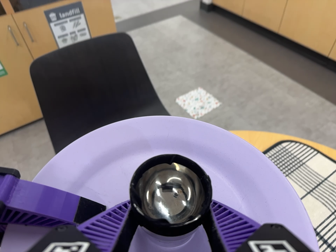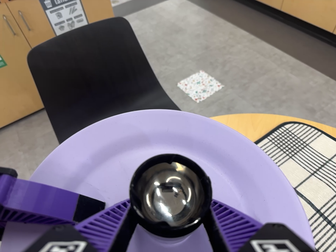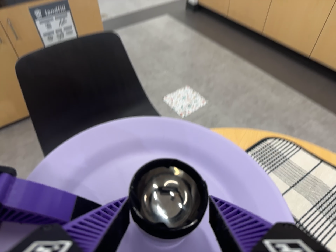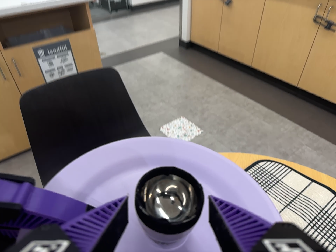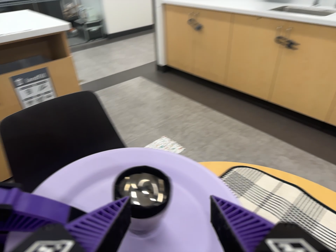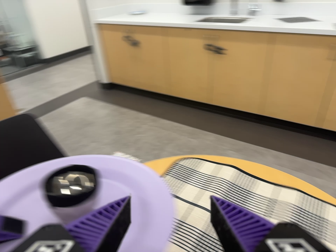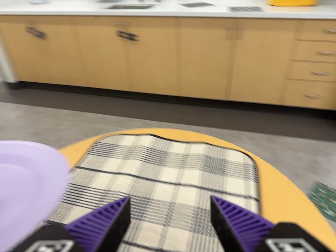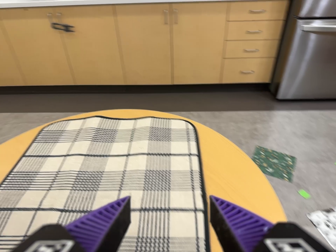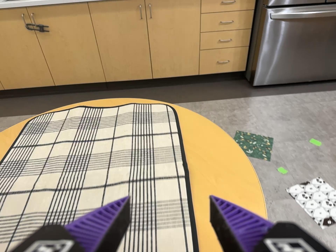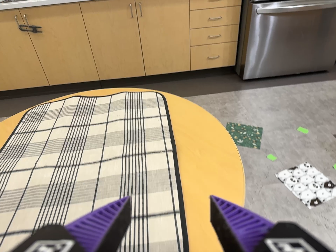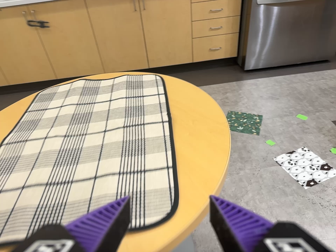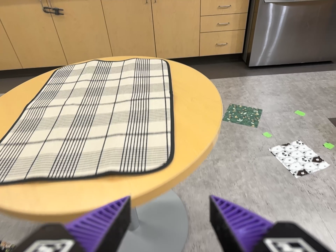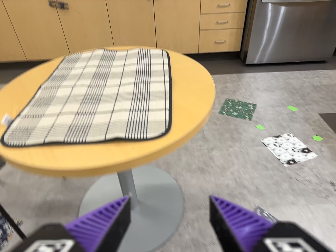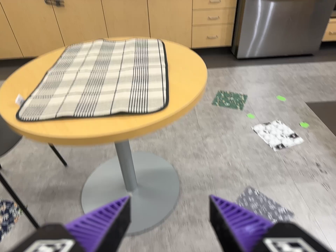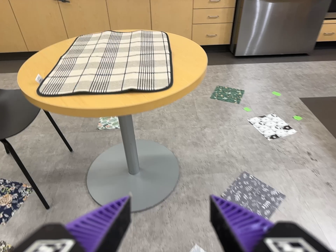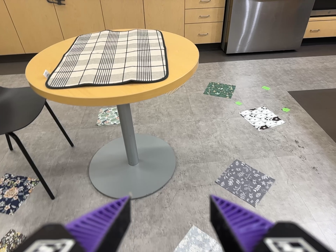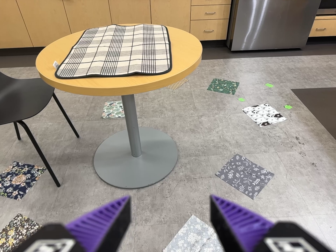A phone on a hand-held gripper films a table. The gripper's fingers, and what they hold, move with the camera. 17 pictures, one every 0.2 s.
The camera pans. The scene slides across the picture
to the left.
0.0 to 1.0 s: The camera swings to its right by about 20 degrees, and the scene slides to the left. It travels backward, toward the bottom of its view and to its right, about 14 cm, so what stands in front gets smaller. Its aim tips toward the top of its view by about 15 degrees. It rolls about its line of sight by about 15 degrees, and the scene rotates counterclockwise.
1.0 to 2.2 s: The camera pans to its right by about 30 degrees. It travels backward and toward the bottom of its view, about 50 cm, so what stands in front gets smaller. It rolls about its line of sight by about 20 degrees, and the scene rotates counterclockwise.
2.2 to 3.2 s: The camera travels backward and toward the bottom of its view, about 50 cm, so what stands in front gets smaller.
The film runs backward here.
